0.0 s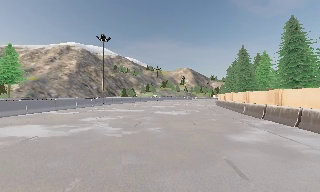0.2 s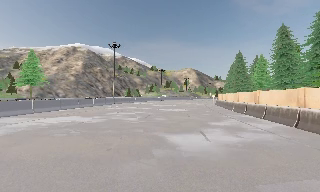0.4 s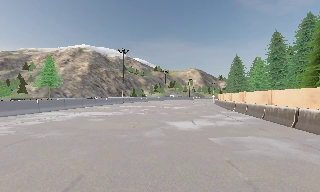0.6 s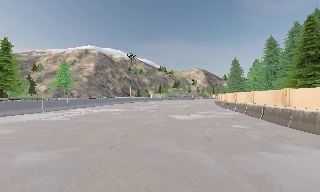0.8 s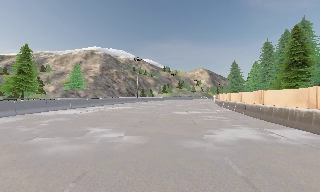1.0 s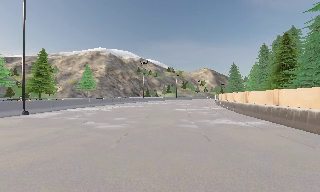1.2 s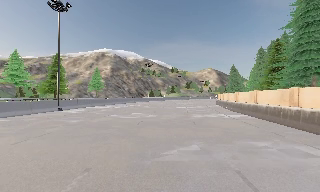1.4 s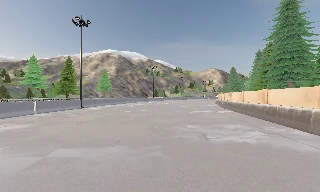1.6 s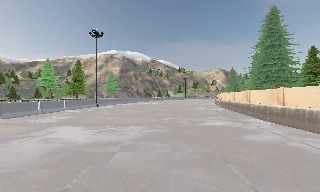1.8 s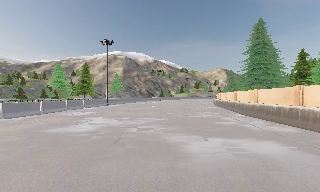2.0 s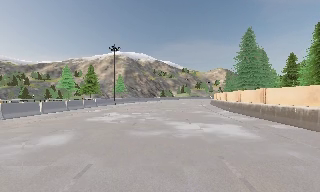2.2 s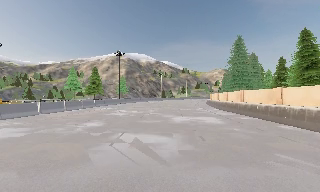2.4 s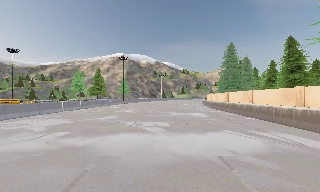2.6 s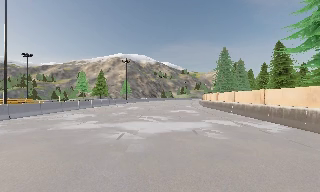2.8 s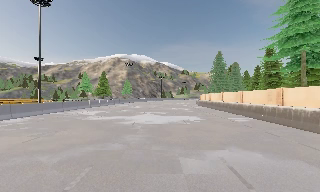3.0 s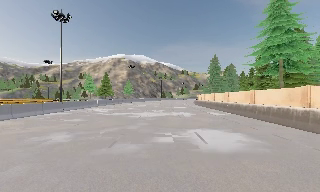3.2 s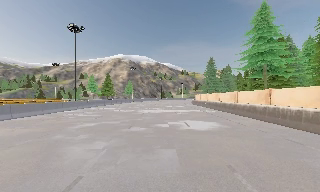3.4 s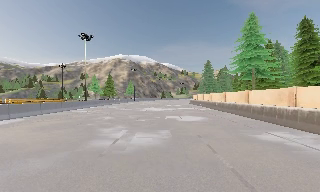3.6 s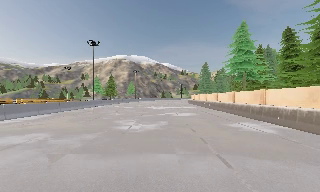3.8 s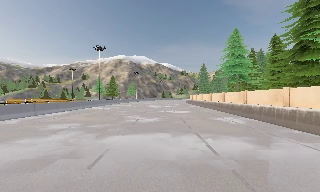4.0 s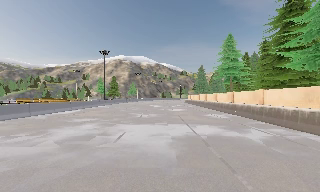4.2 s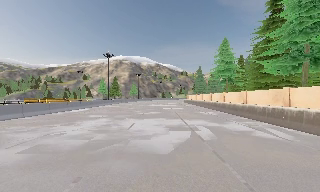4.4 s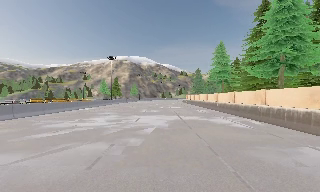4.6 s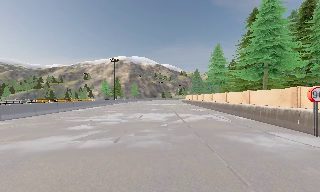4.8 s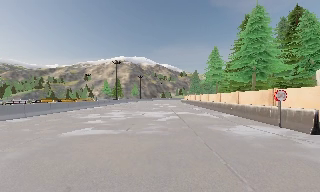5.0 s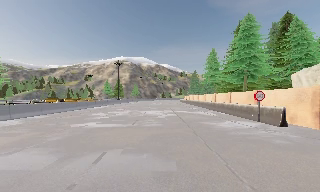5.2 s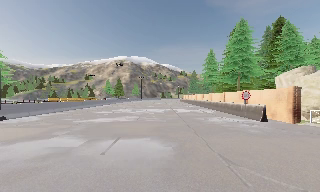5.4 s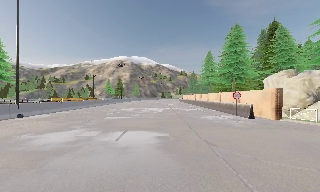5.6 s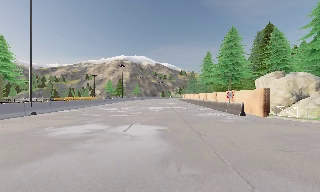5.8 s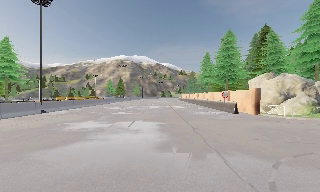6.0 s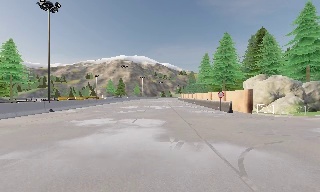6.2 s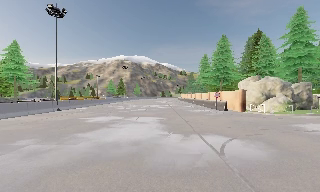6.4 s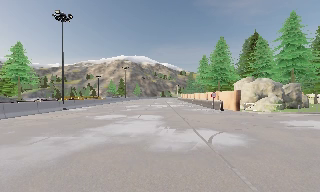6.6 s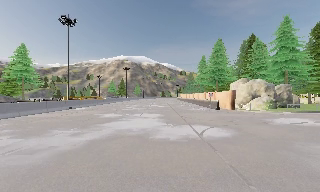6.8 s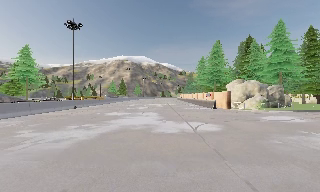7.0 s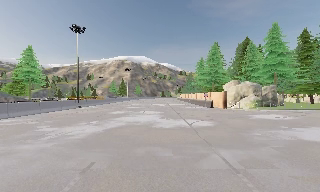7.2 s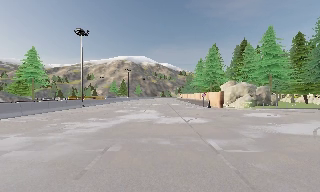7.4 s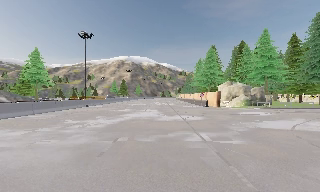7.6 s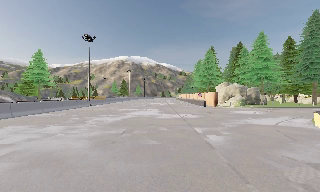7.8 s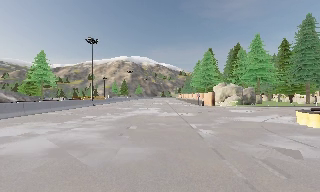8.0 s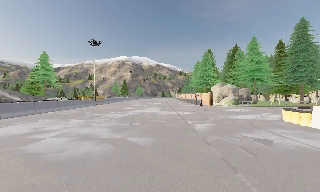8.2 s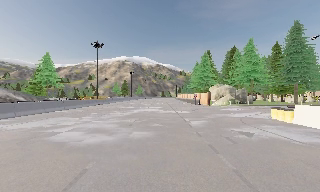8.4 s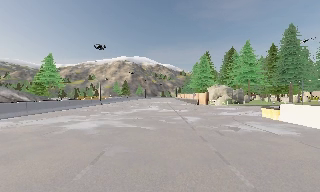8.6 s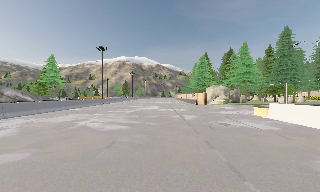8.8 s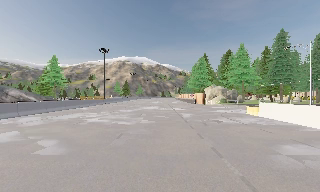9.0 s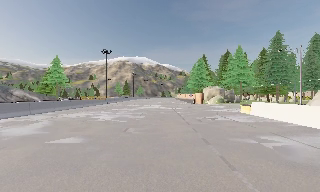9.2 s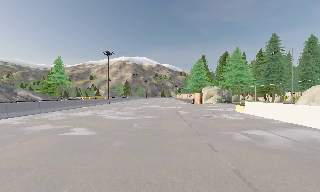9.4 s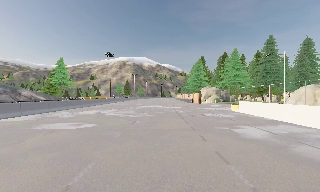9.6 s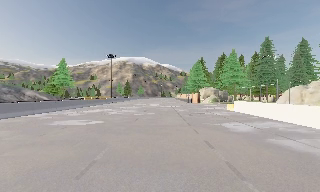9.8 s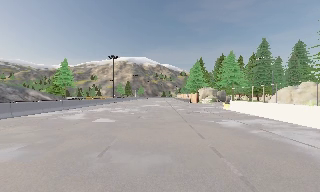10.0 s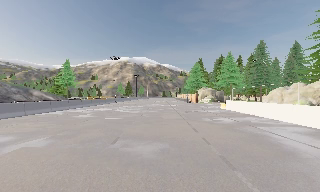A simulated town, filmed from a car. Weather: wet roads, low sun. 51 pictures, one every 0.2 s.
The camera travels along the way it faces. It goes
backward.
0.0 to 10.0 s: The camera pans to its left, which is counterclockwise from overhead, by about 15 degrees. It travels backward, about 115 m, so what stands in front gets smaller. It loses speed.
The film runs backward here.
